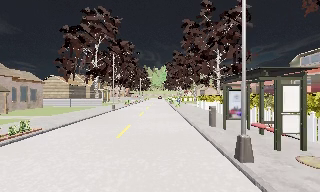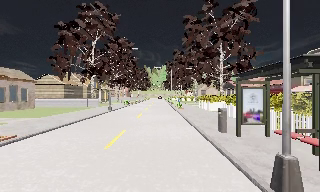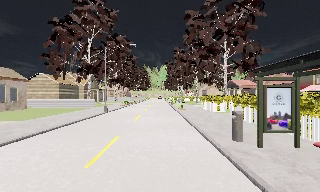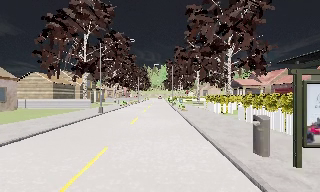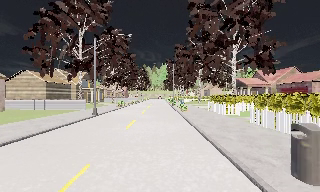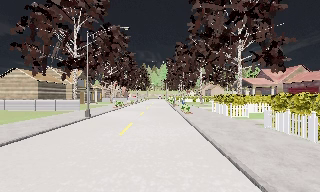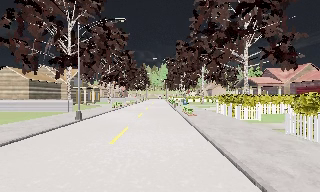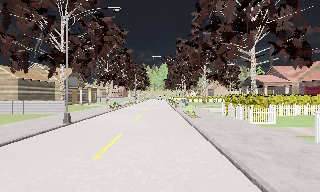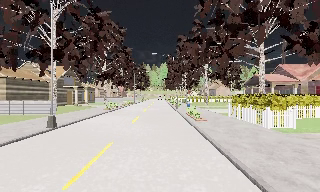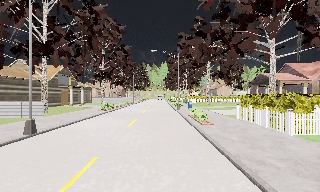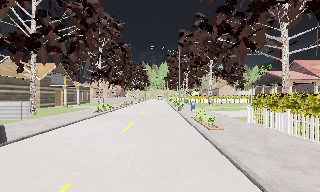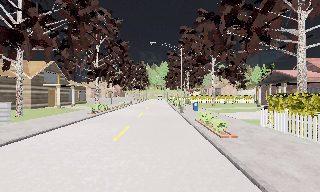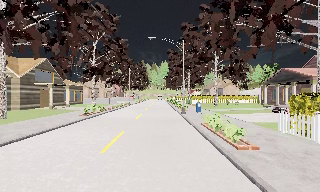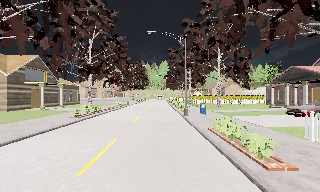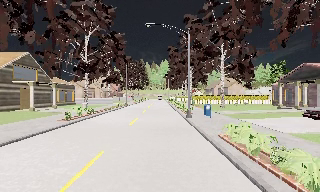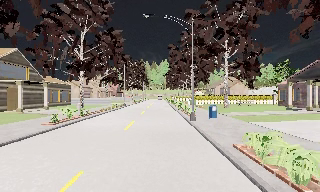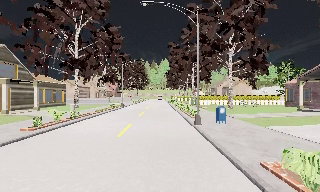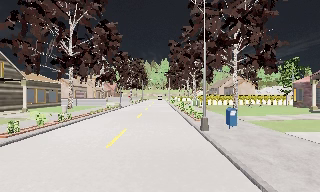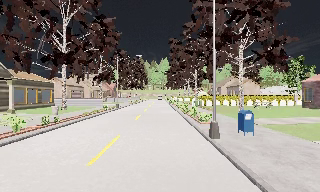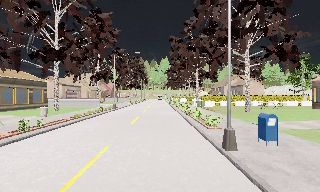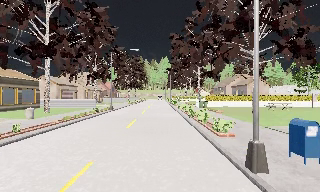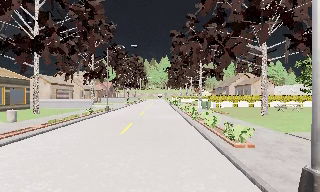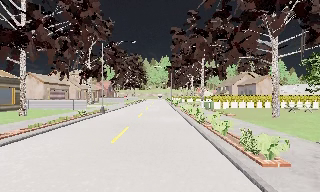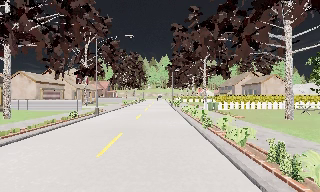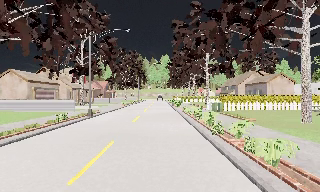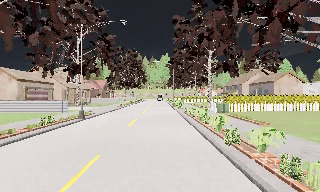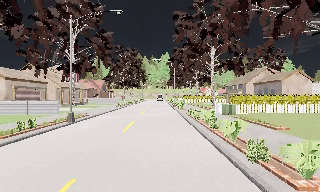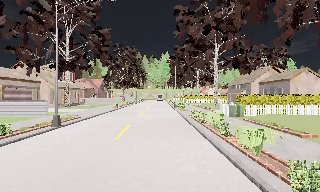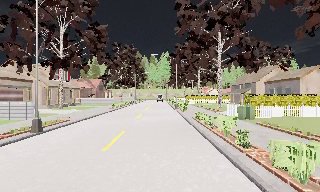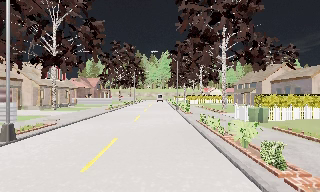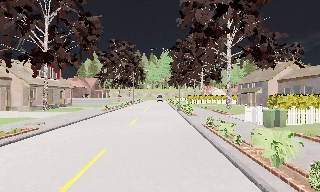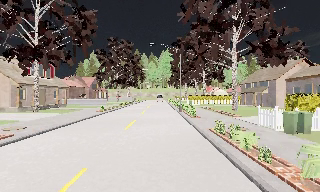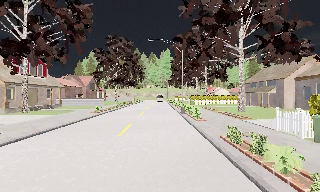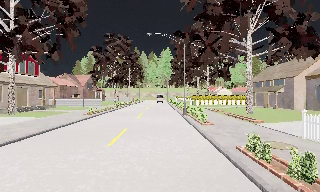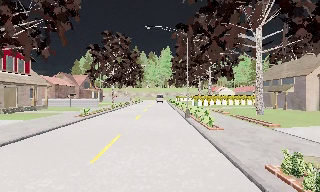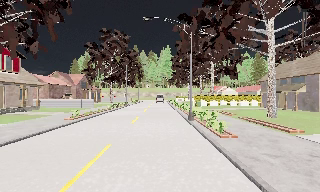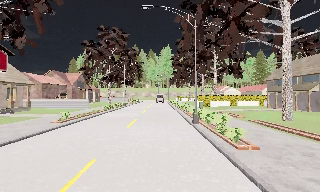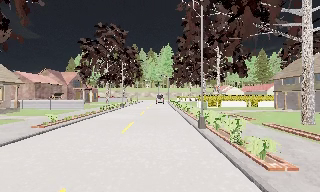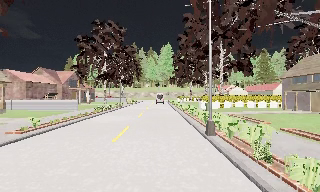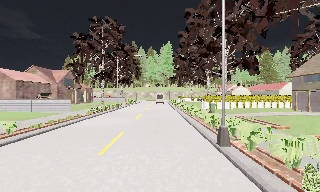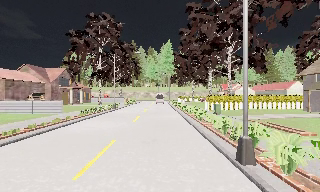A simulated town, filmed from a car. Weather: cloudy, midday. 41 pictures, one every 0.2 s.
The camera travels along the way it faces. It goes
forward.
0.0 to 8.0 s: The camera travels forward, about 60 m, so what stands in front looms larger.
The film runs forward here.
